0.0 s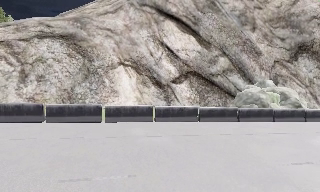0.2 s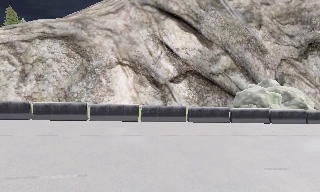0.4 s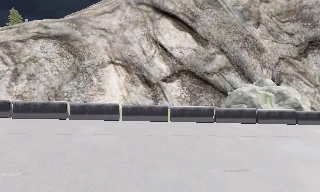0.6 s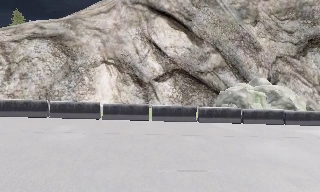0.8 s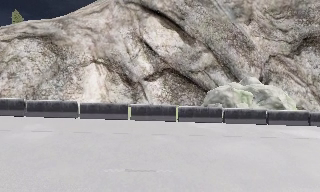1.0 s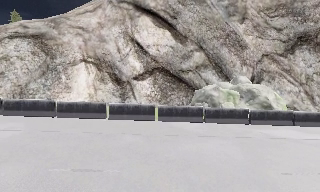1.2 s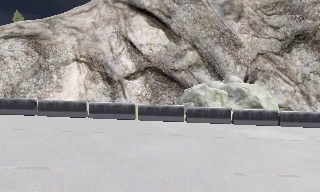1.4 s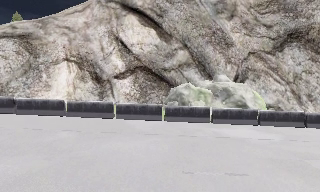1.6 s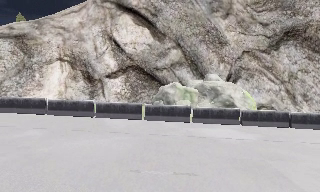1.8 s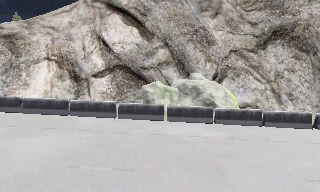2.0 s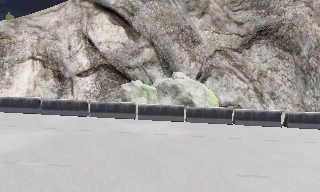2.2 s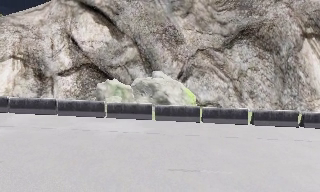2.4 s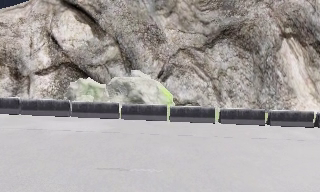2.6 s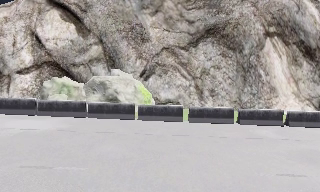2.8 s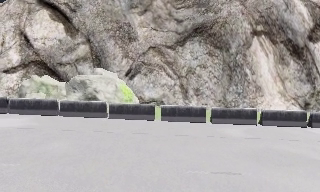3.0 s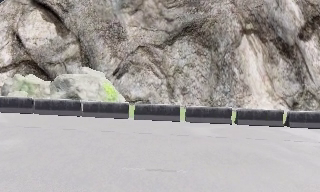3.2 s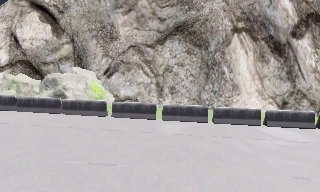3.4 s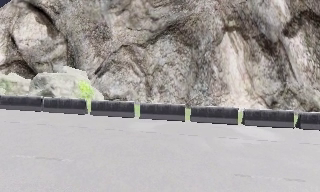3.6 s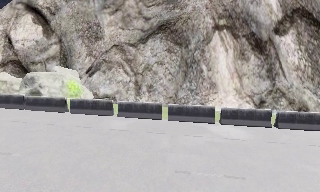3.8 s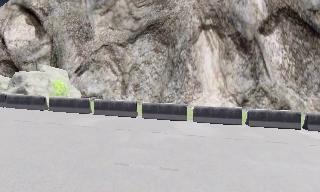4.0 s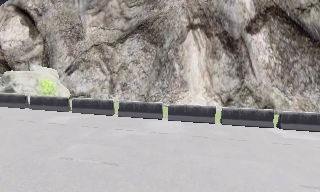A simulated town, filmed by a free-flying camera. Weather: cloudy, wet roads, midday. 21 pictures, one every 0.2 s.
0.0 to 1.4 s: The camera pans to its left, which is counterclockwise from overhead, by about 10 degrees. It travels to its right, about 12 m, so close, fixed things drift to the left.
1.4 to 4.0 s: The camera travels to its right, about 25 m, so close, fixed things drift to the left.
The film runs backward here.
